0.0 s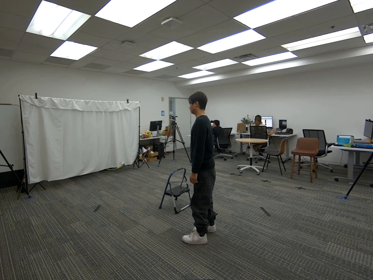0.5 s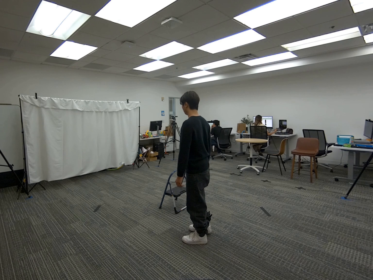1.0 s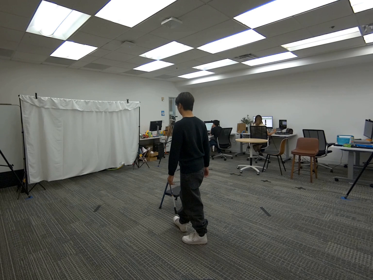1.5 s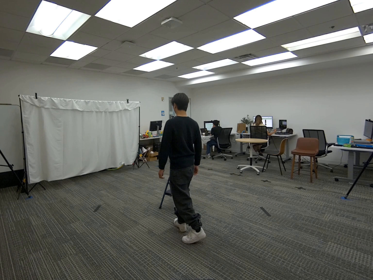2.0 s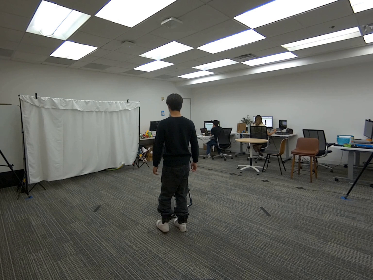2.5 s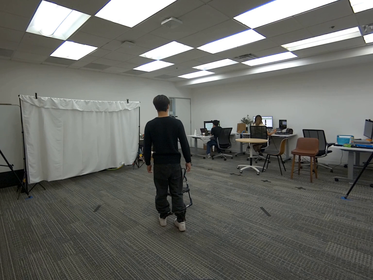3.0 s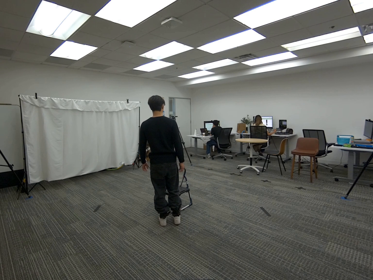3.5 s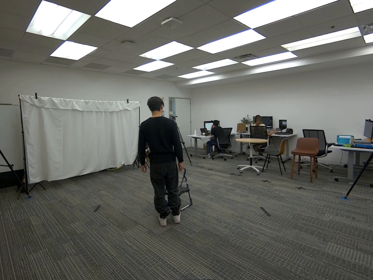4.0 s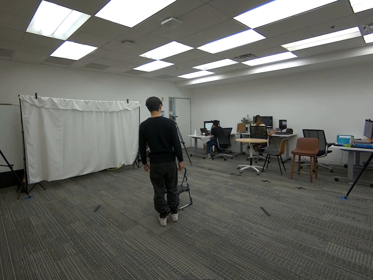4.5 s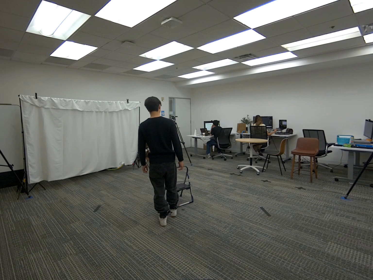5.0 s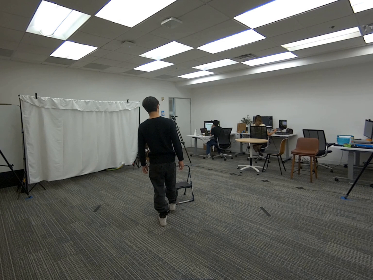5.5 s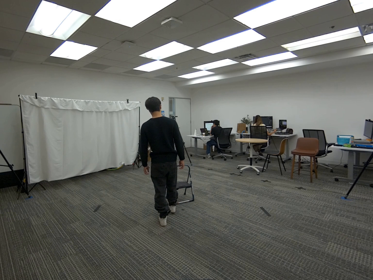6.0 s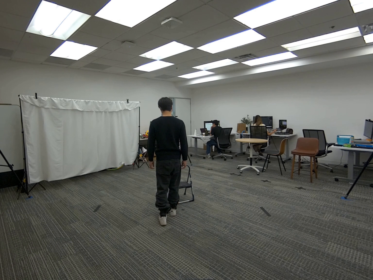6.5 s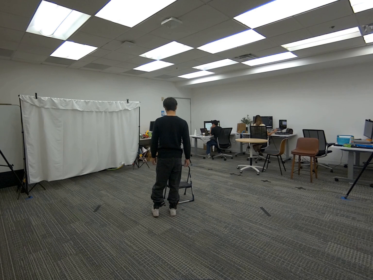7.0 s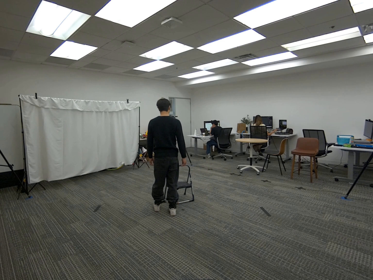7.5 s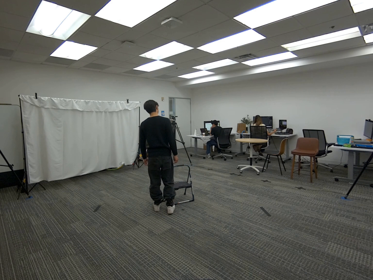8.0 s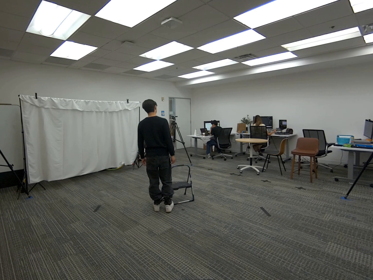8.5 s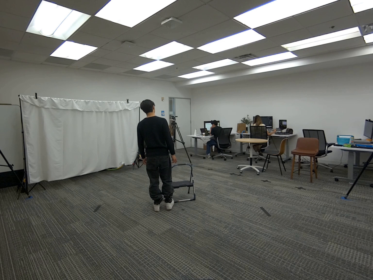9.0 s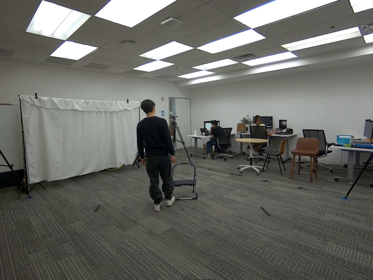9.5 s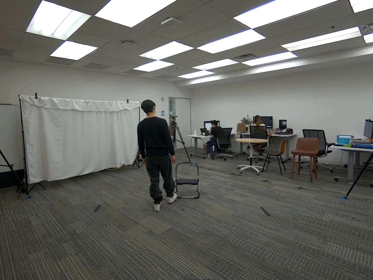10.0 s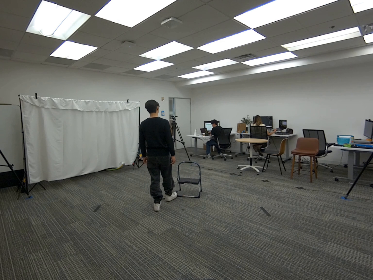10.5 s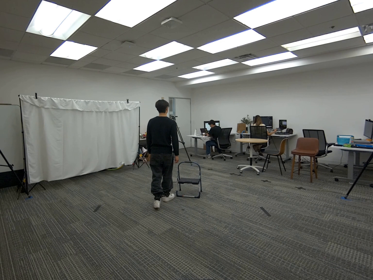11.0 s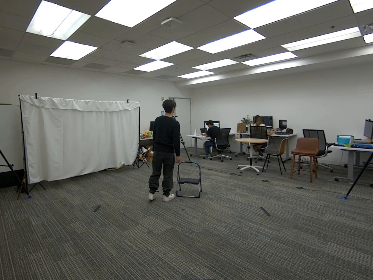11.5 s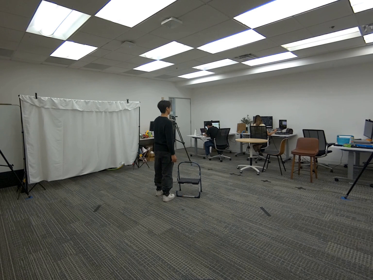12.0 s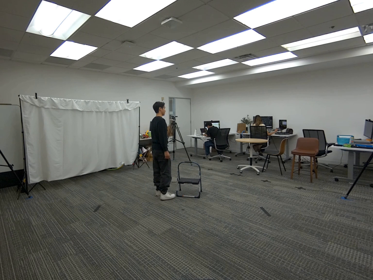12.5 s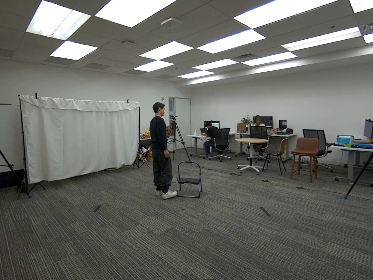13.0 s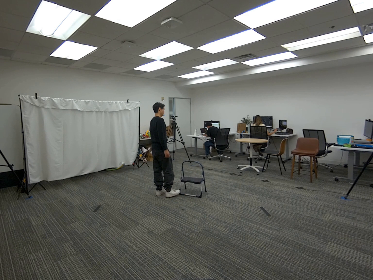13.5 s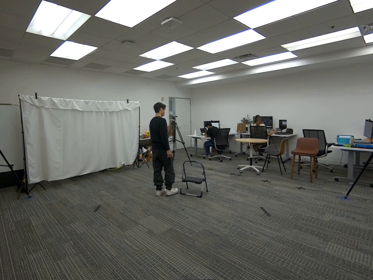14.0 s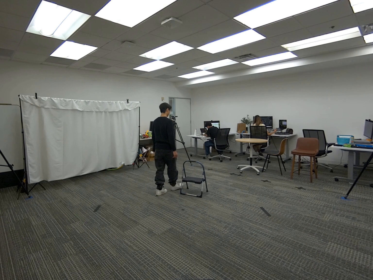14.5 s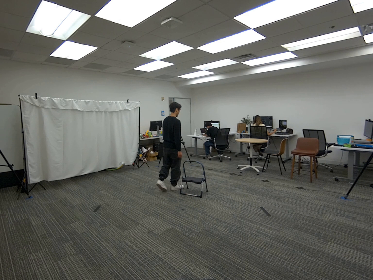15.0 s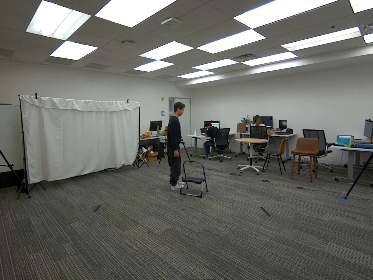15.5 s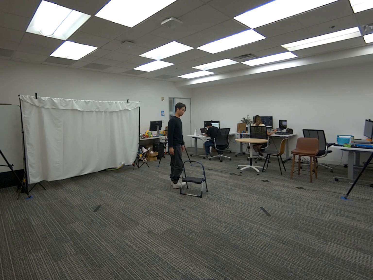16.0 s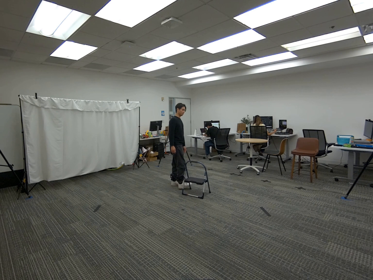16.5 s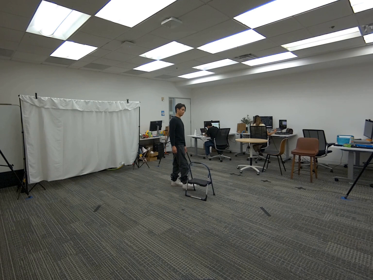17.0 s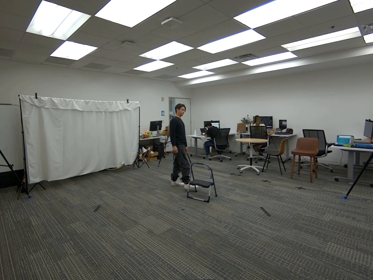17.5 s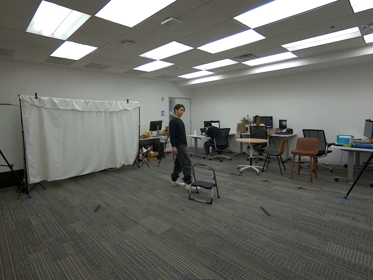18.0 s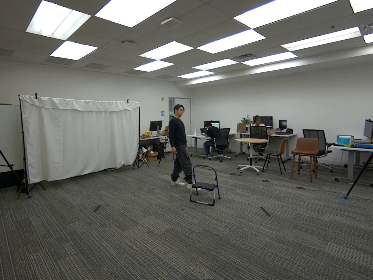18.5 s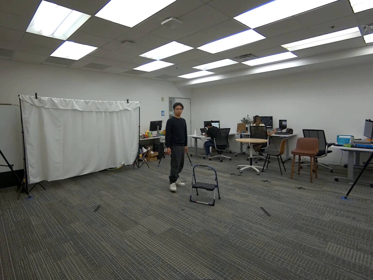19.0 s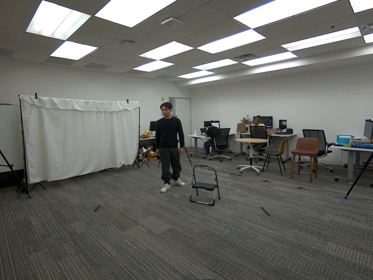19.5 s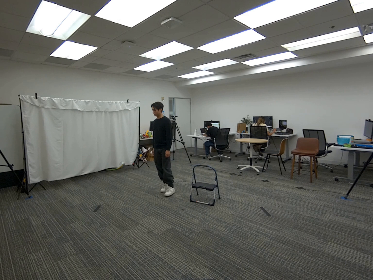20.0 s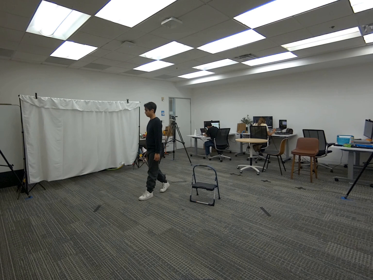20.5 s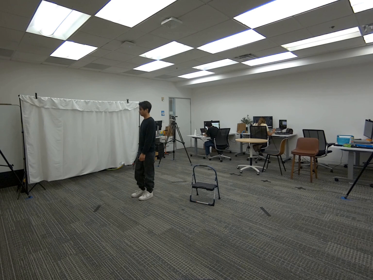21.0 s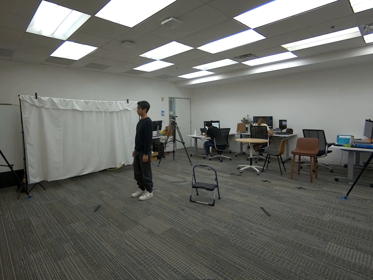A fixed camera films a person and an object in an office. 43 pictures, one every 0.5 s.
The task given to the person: Walk over to the step ladder. Use your right foot to push the step ladder around the bounding area until the end of sequence.
